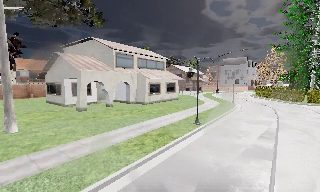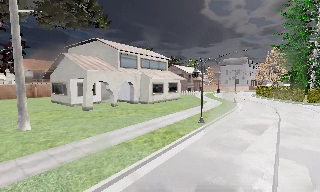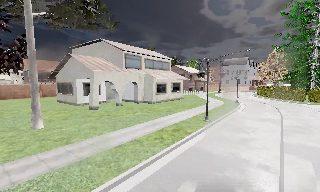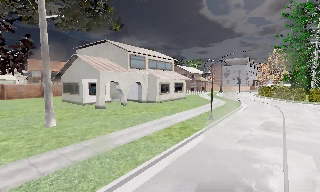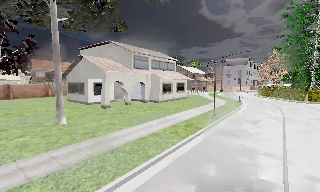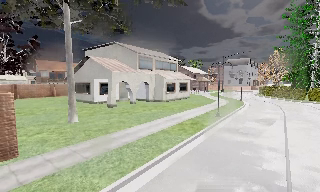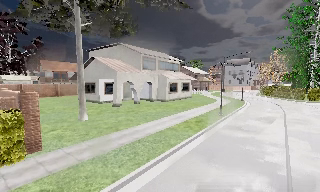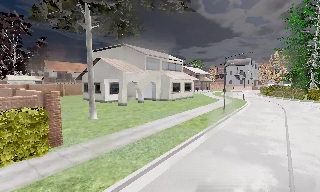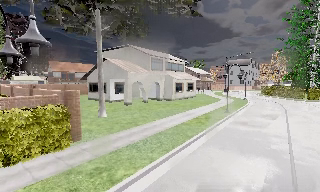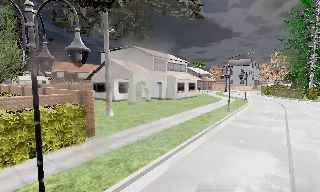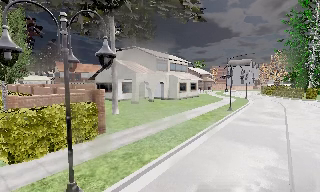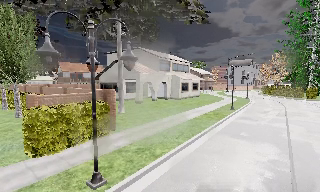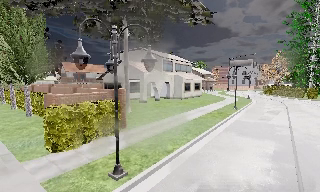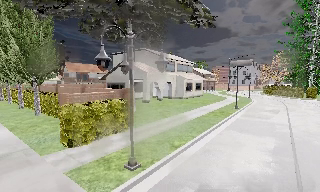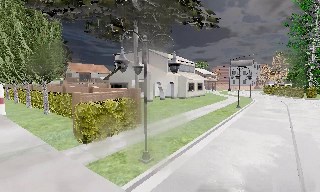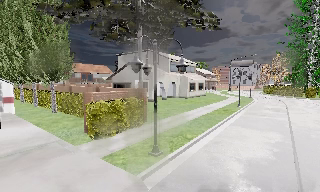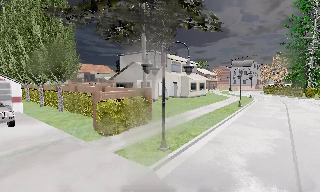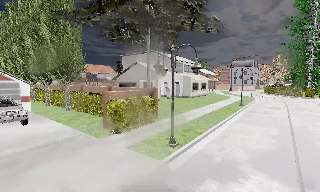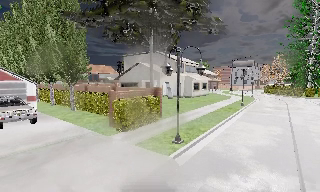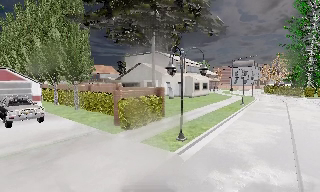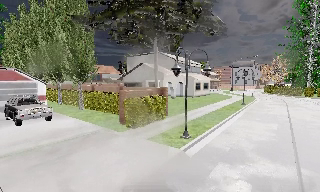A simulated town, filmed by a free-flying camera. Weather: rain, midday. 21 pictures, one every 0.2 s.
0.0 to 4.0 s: The camera travels backward and to its left, about 13 m, so what stands in front gets smaller.
The film runs forward here.
